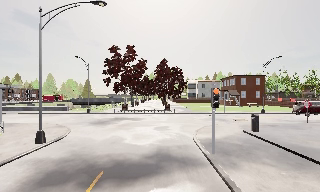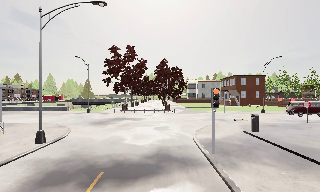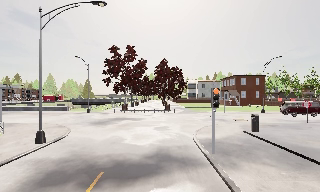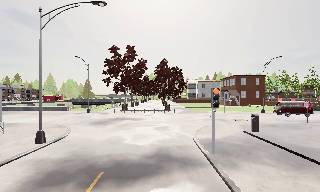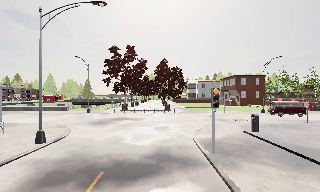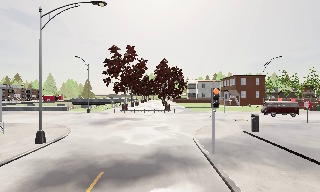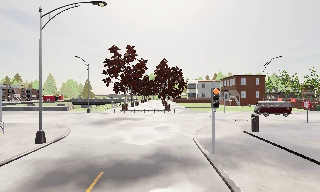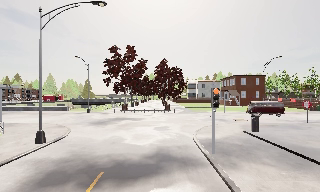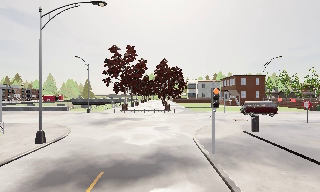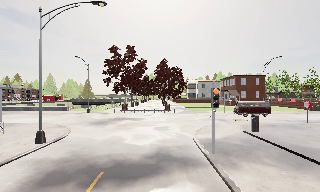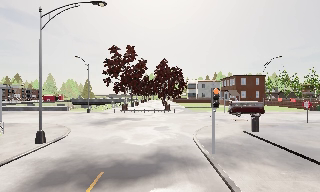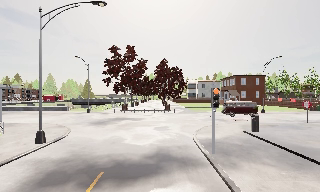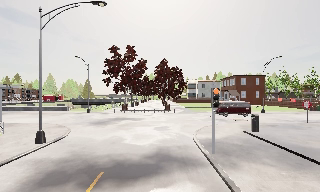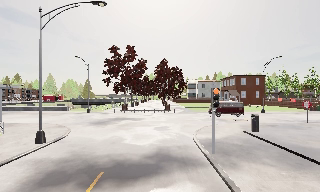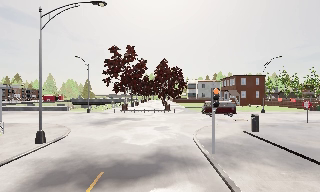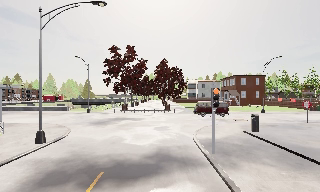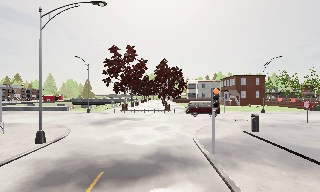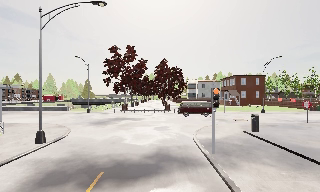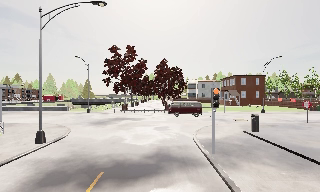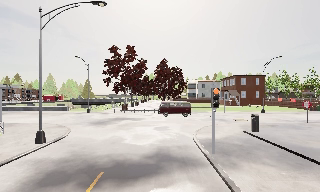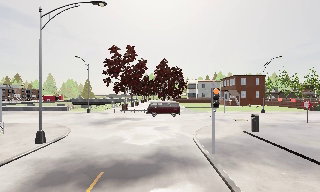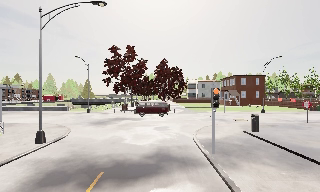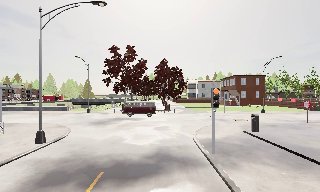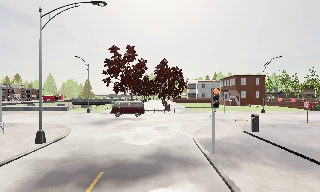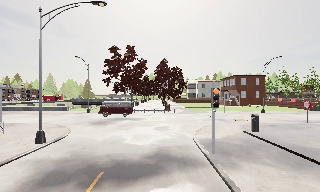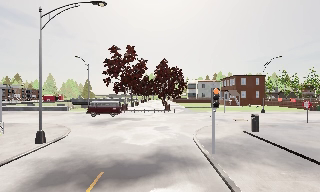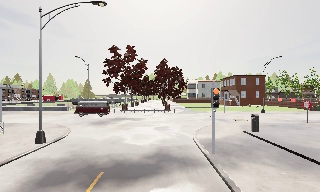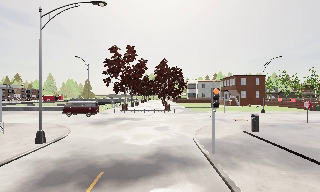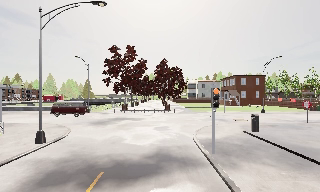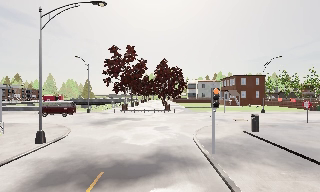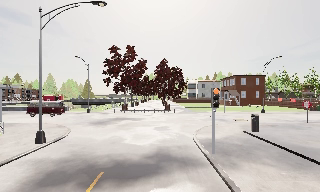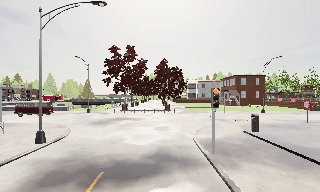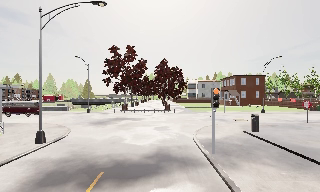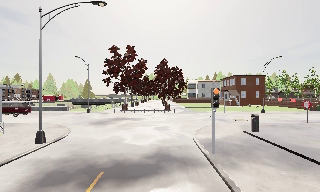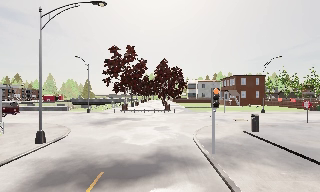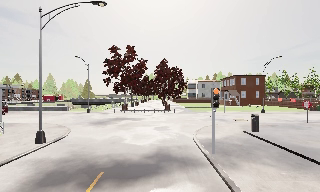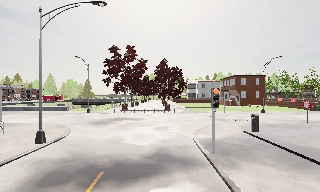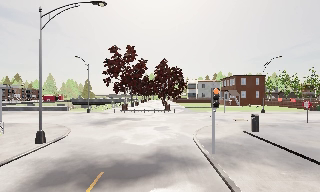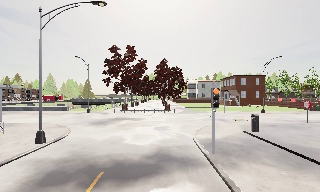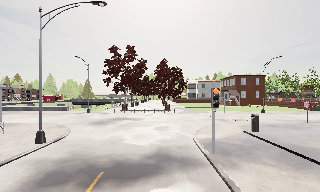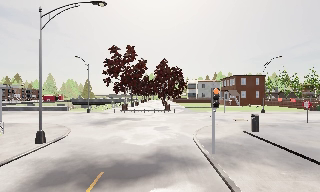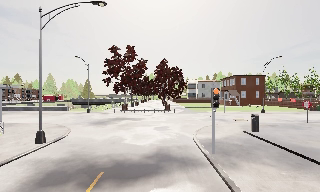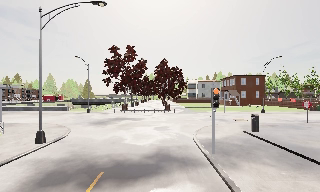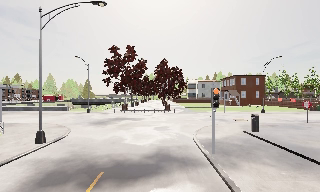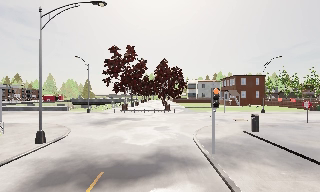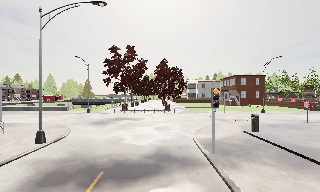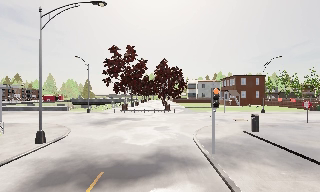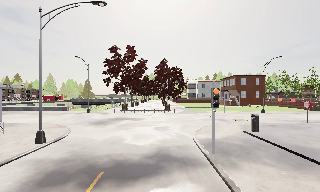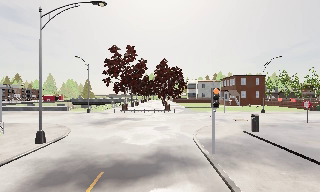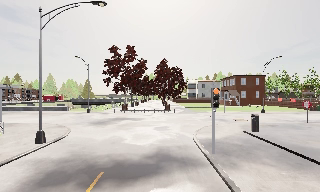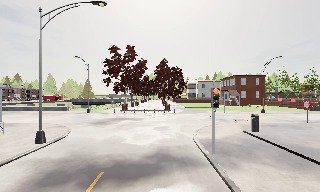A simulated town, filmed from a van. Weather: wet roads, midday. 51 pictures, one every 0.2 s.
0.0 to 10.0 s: The camera keeps its place and its aim.
The film runs forward here.
